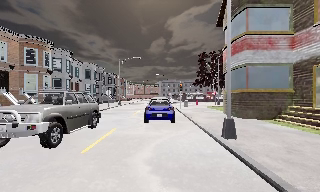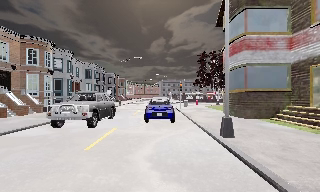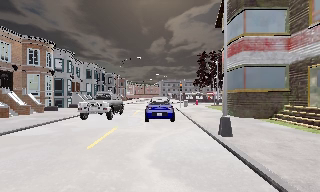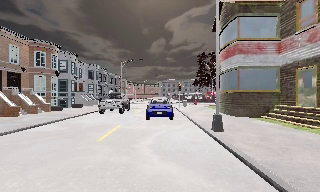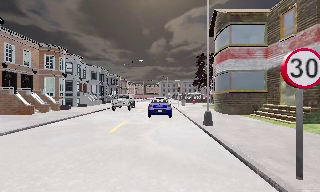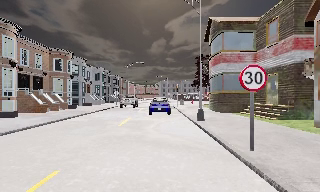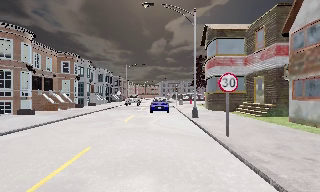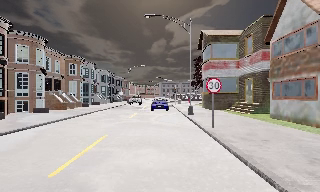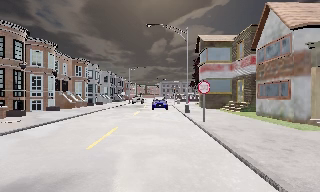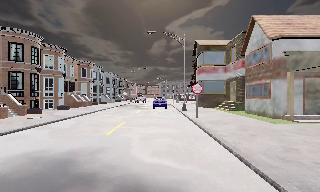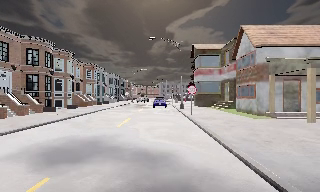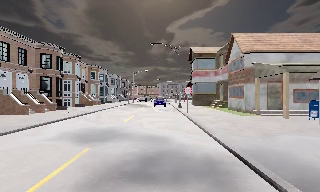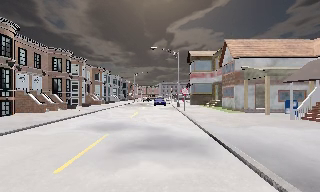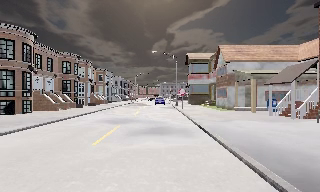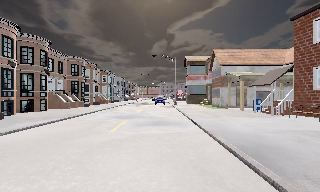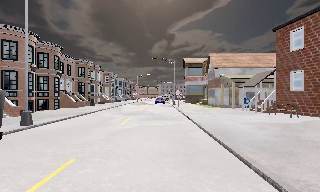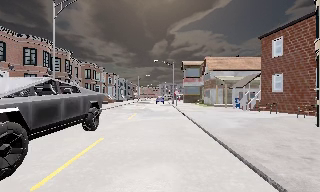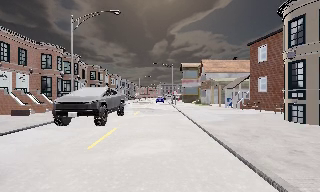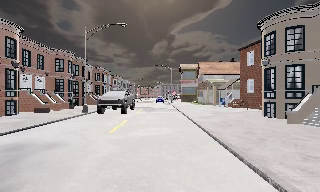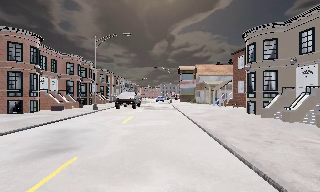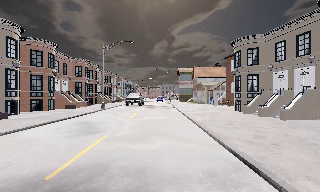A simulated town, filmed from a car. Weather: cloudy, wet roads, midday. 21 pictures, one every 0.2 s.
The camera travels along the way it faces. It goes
backward.
0.0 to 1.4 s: The camera travels backward, about 7 m, so what stands in front gets smaller. It gains speed.
1.4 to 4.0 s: The camera travels backward, about 25 m, so what stands in front gets smaller.
The film runs backward here.
